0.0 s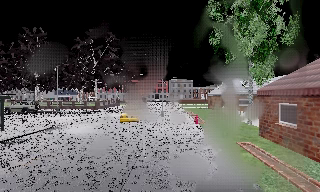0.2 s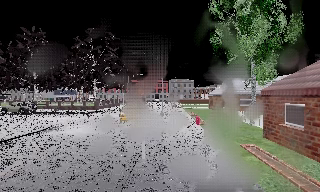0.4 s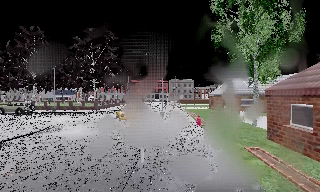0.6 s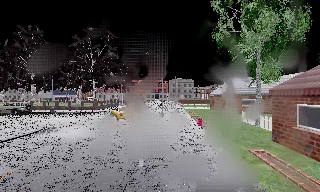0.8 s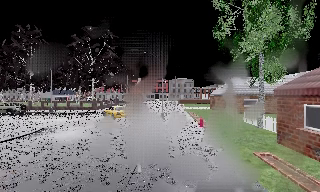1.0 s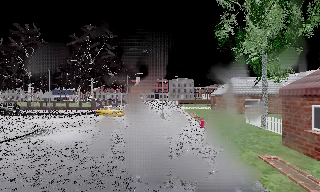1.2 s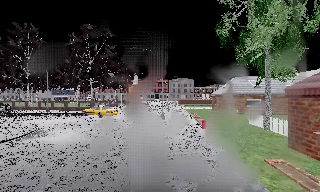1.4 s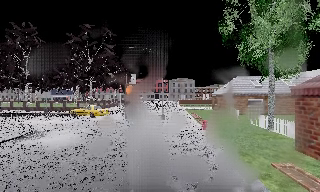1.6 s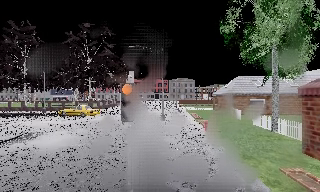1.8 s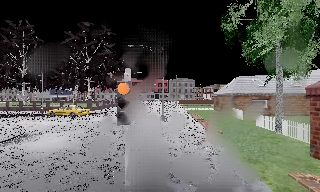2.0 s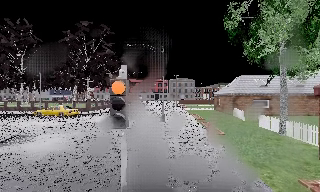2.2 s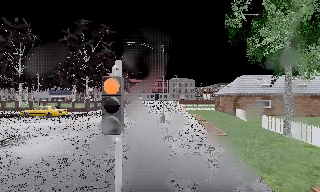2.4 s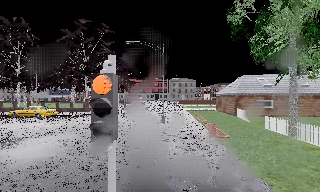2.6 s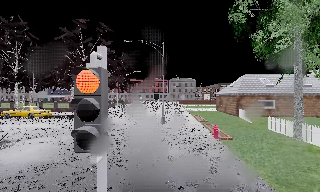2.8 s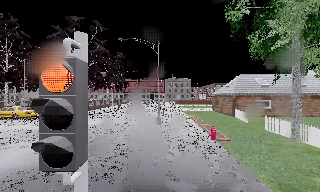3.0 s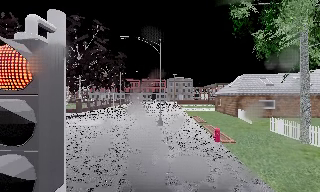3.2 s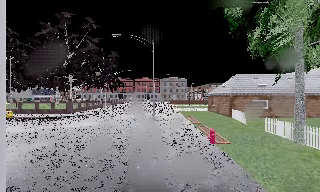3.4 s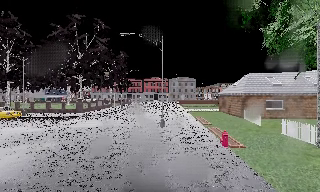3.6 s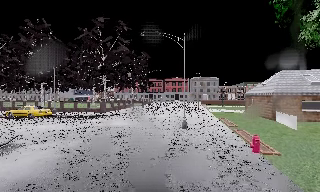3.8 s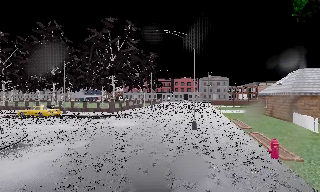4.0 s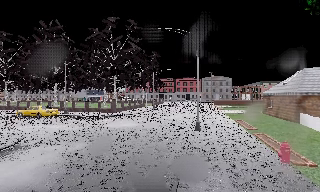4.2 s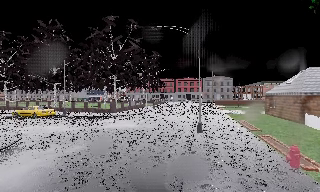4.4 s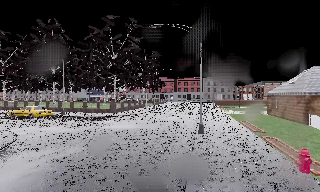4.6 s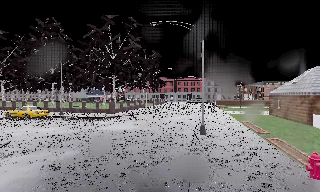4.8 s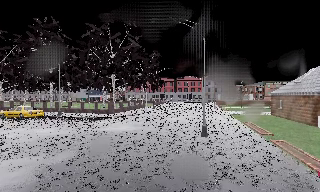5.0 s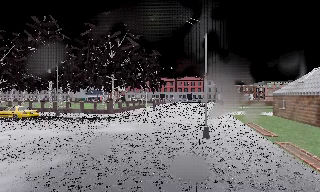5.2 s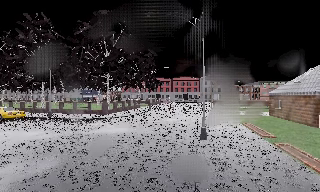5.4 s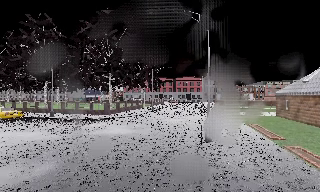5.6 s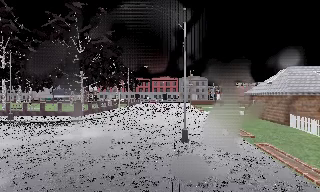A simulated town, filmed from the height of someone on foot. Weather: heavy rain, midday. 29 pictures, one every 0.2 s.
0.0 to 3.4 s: The camera travels forward, about 7 m, so what stands in front looms larger.
3.4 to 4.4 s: The camera swings to its left by about 10 degrees, and the scene slides to the right. It travels forward, about 2 m, so what stands in front looms larger.
4.4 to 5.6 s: The camera travels forward, about 2.5 m, so what stands in front looms larger.
The film runs forward here.
